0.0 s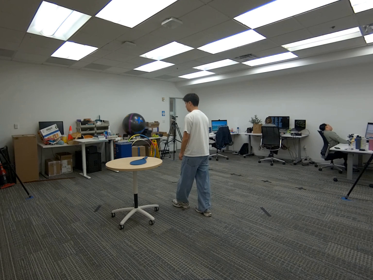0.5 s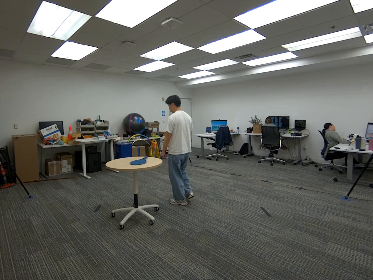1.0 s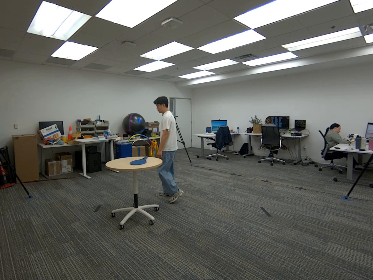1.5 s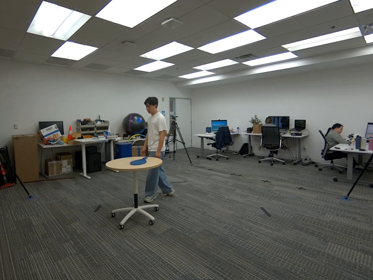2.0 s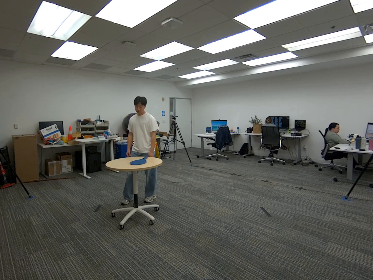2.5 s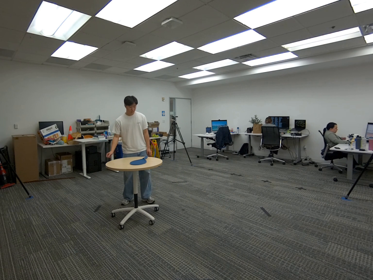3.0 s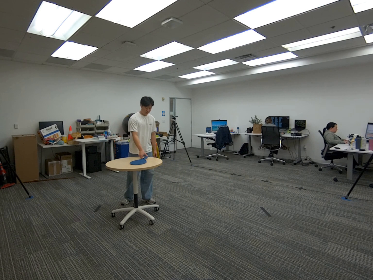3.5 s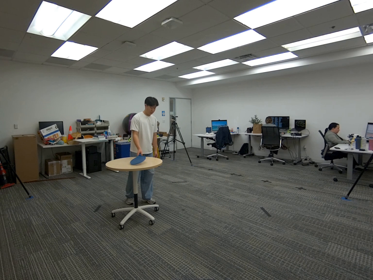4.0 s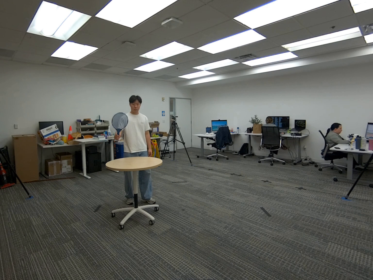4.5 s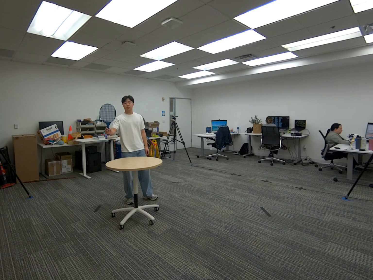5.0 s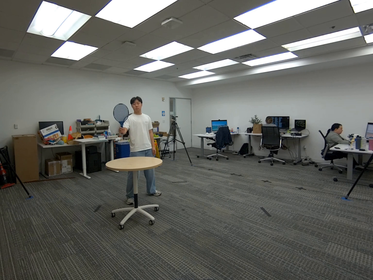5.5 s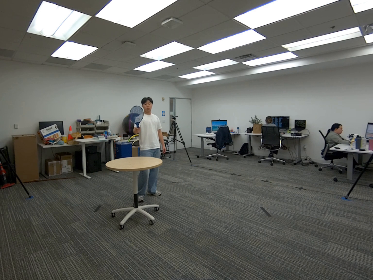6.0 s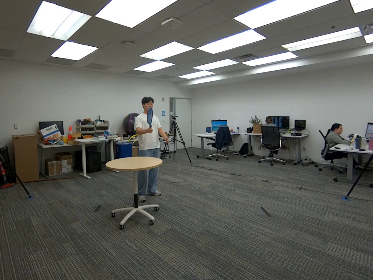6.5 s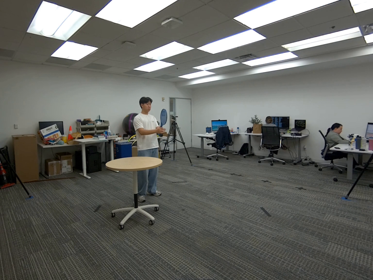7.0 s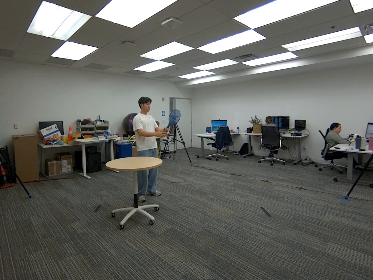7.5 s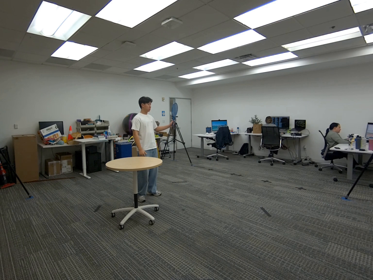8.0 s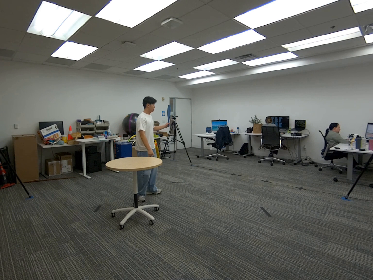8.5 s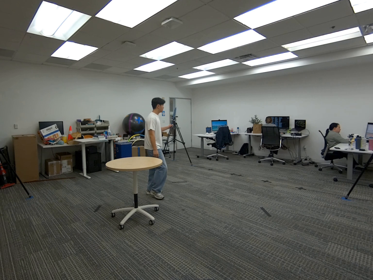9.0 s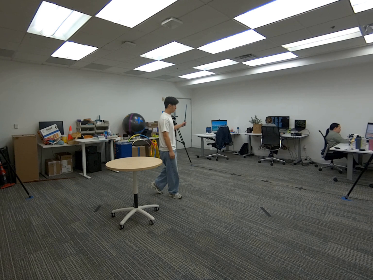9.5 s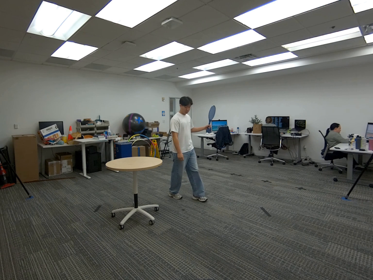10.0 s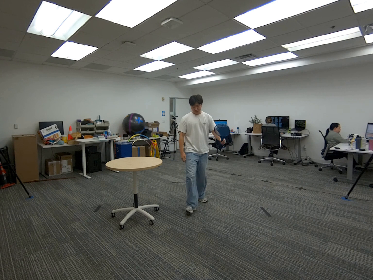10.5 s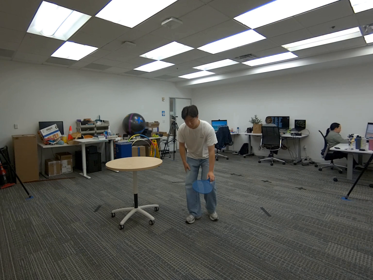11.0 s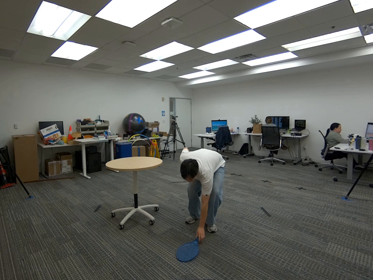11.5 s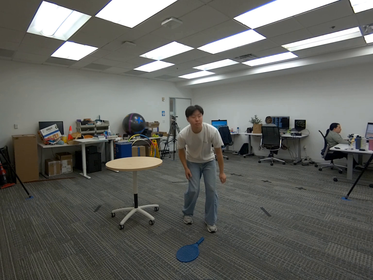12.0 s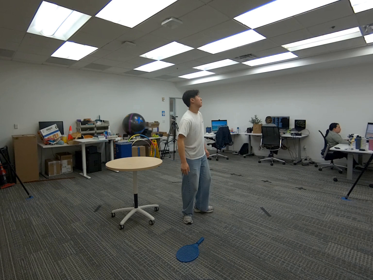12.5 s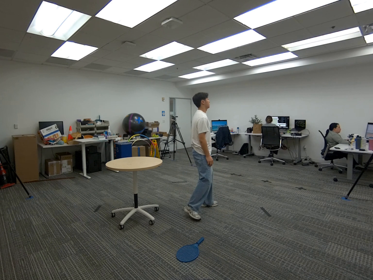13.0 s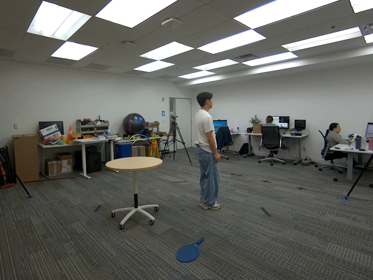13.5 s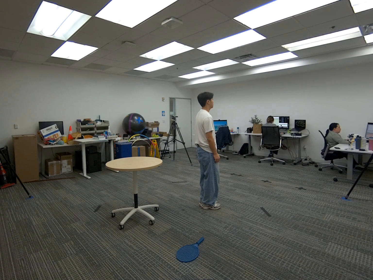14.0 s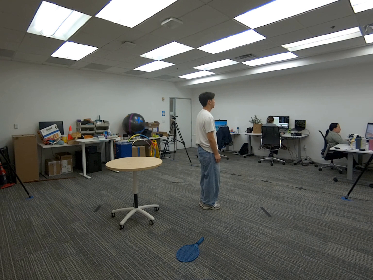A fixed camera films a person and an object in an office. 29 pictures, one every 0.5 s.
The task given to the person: Walk to the tennis racket on the round table, pick it up with your right hand, handover the racket to your left hand, and place the racket on the ground.
